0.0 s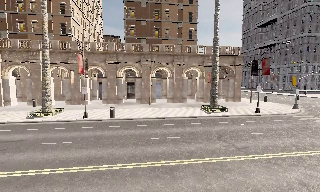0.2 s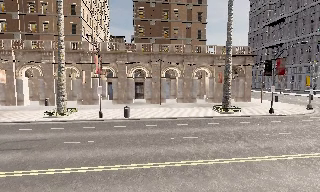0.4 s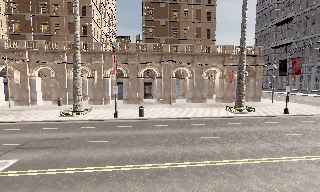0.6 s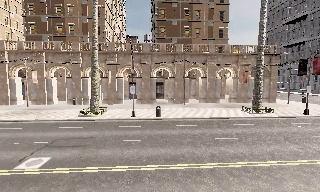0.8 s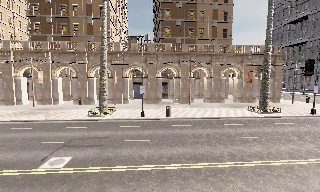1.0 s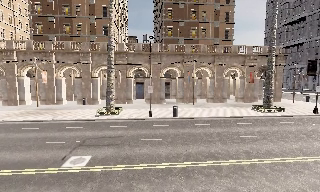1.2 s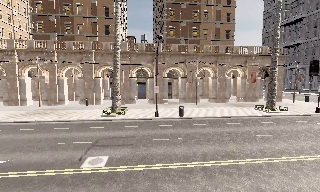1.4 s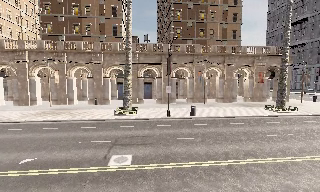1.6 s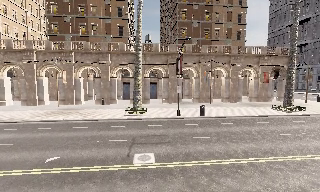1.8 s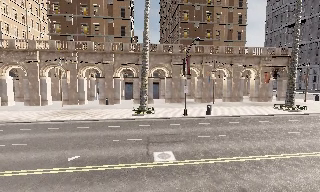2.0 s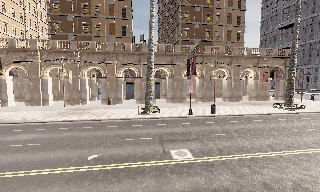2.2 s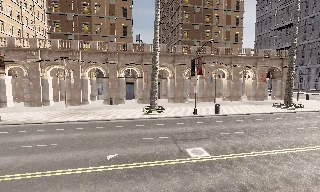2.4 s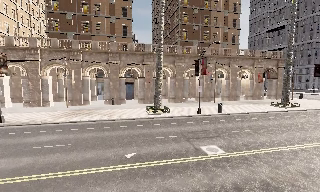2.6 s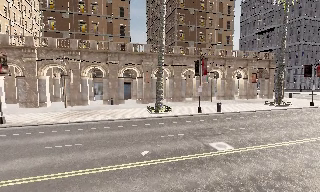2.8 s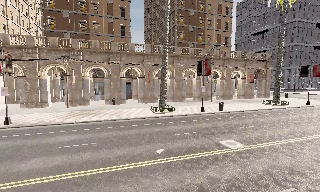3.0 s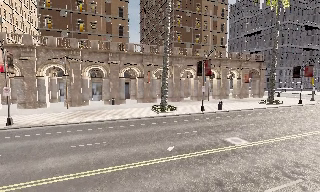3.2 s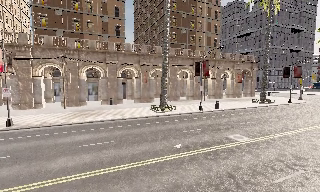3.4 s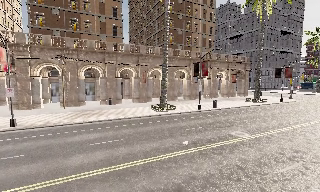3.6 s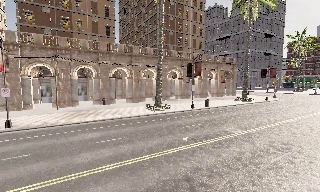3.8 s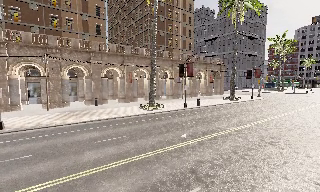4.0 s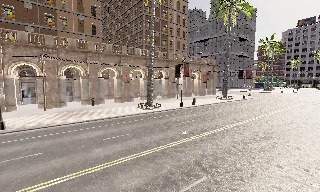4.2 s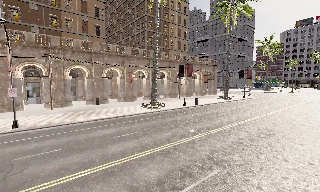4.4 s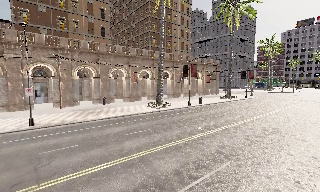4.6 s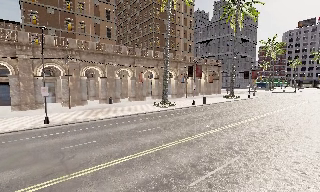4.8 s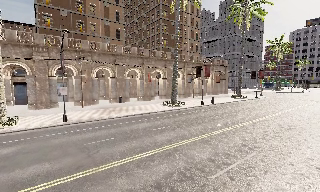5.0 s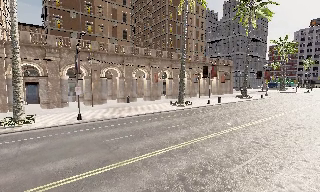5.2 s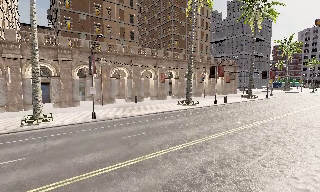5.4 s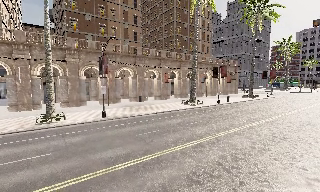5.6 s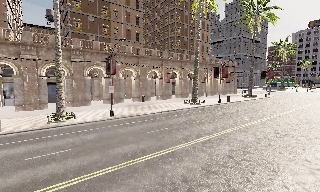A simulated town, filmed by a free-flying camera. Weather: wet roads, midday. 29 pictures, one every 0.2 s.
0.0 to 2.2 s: The camera travels to its left, about 13 m, so close, fixed things drift to the right.
2.2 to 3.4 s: The camera pans to its right, which is clockwise from overhead, by about 15 degrees. It travels to its left, about 7 m, so close, fixed things drift to the right.
3.4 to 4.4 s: The camera pans to its right, which is clockwise from overhead, by about 10 degrees. It travels to its left and backward, about 5 m.
4.4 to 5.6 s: The camera travels to its left and backward, about 6 m, so close, fixed things drift to the right.
The film runs backward here.
